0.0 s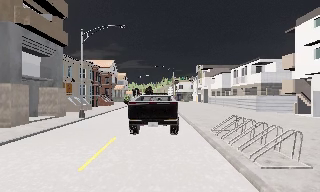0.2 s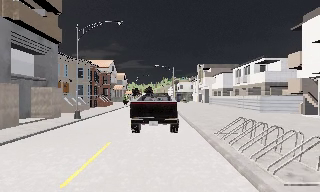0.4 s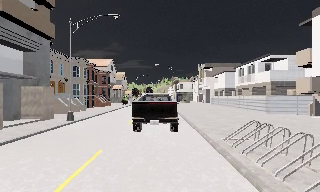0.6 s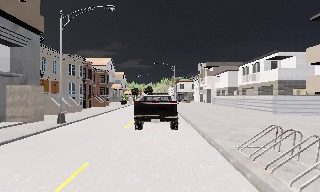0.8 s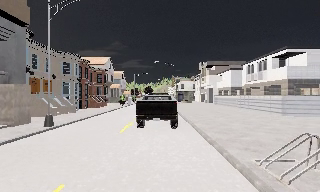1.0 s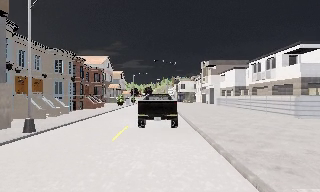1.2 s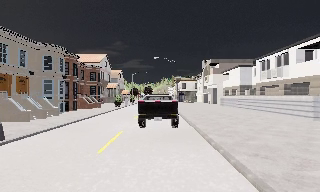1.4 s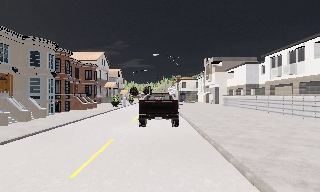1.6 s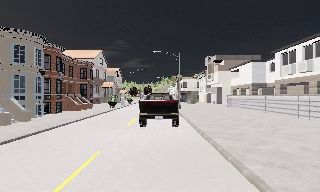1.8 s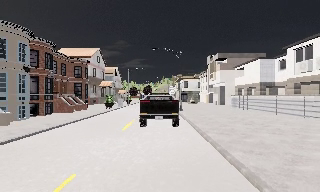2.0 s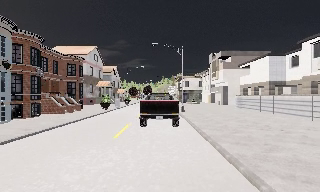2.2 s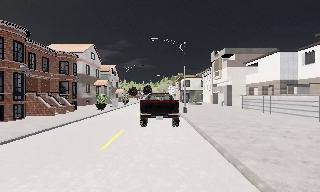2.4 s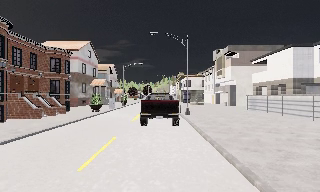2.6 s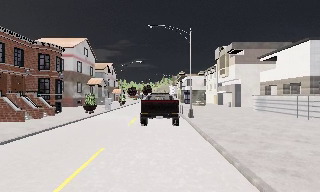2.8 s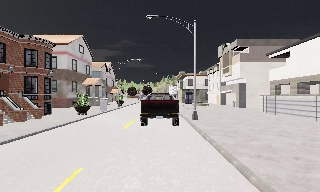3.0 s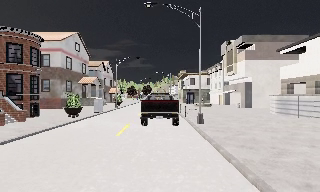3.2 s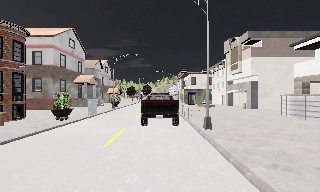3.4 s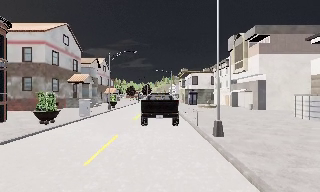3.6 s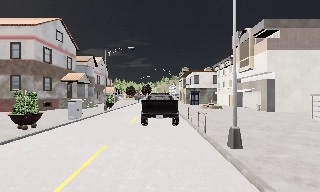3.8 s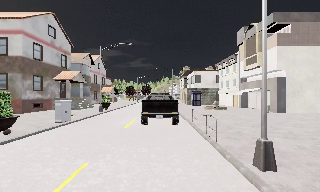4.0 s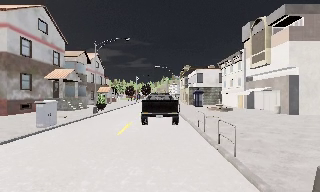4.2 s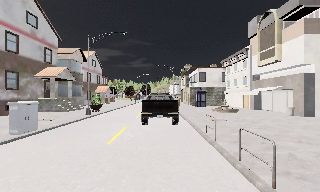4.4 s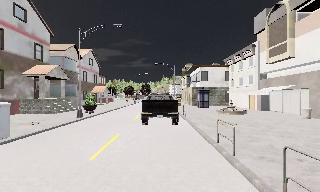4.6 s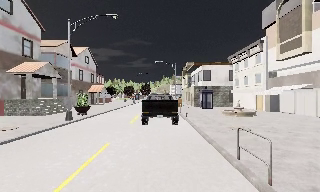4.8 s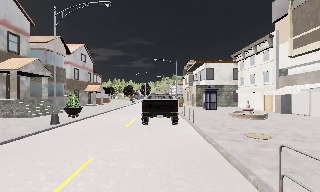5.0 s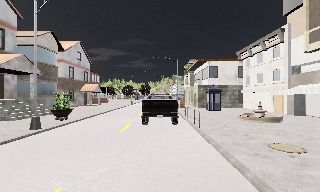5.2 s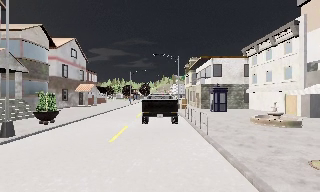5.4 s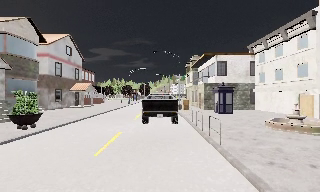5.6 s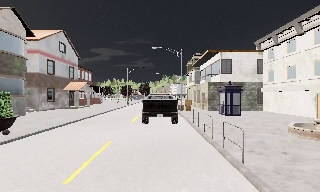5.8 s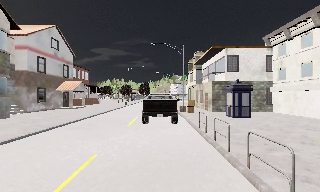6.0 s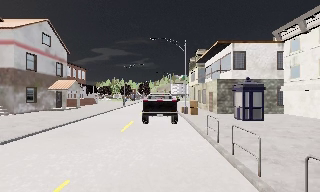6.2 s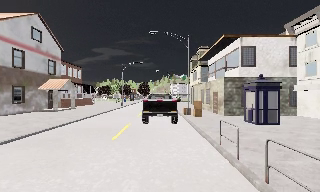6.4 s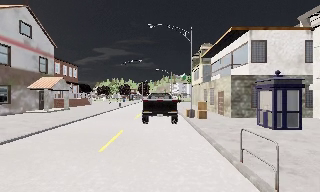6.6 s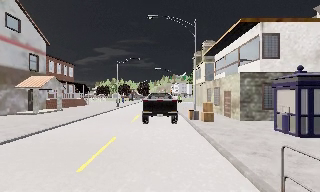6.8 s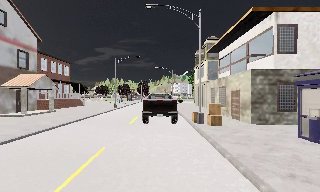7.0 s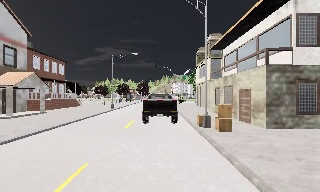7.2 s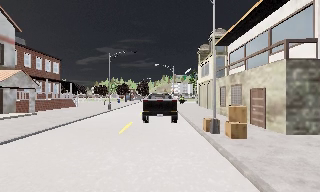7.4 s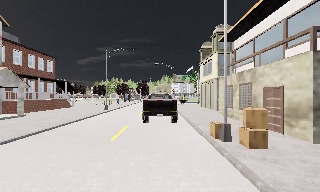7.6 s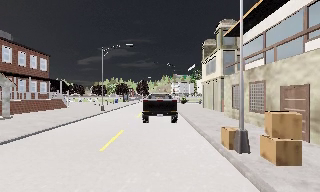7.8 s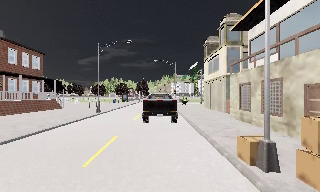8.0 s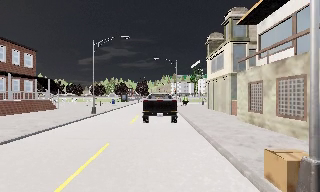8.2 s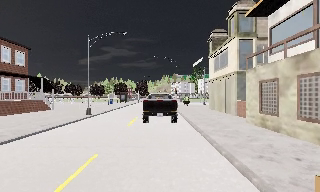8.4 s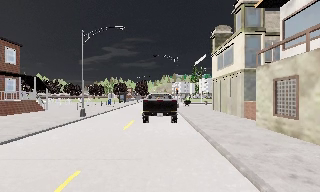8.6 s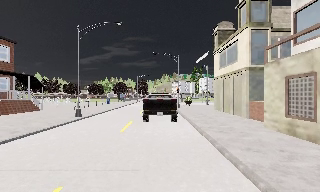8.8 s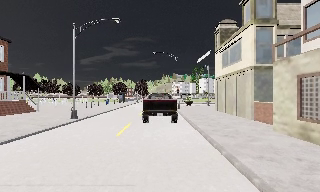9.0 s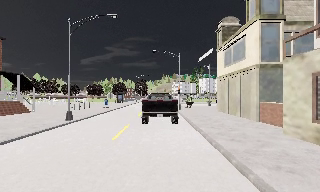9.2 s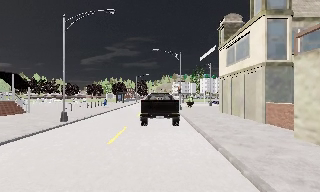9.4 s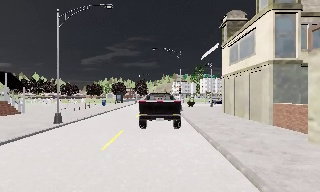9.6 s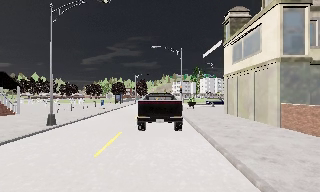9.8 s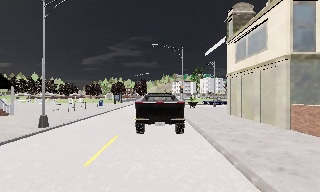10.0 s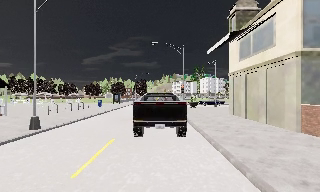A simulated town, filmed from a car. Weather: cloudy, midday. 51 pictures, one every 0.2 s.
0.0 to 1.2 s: The camera travels forward, about 7 m, so what stands in front looms larger. It gains speed.
1.2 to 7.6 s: The camera travels forward, about 50 m, so what stands in front looms larger.
7.6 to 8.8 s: The camera travels forward, about 6 m, so what stands in front looms larger. It loses speed.
8.8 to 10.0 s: The camera travels forward, about 4 m, so what stands in front looms larger.
The film runs forward here.
